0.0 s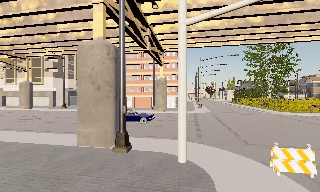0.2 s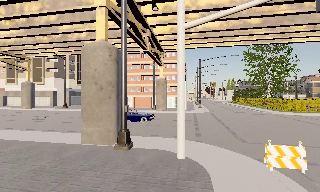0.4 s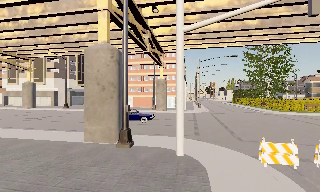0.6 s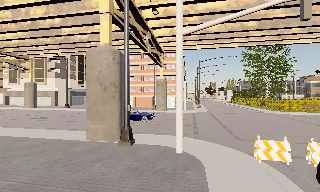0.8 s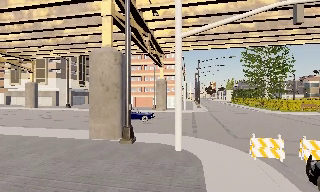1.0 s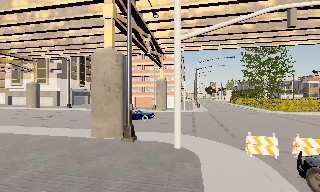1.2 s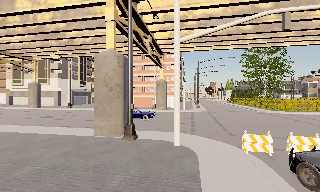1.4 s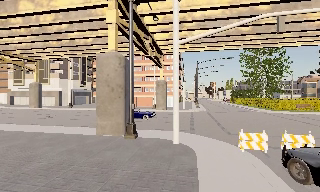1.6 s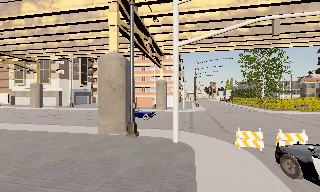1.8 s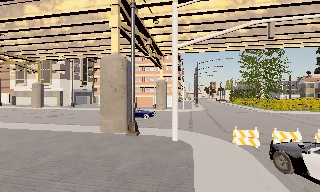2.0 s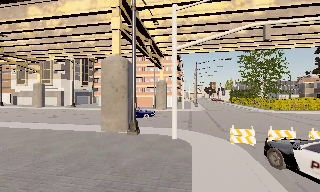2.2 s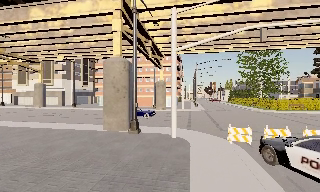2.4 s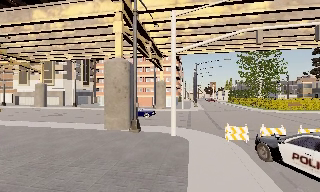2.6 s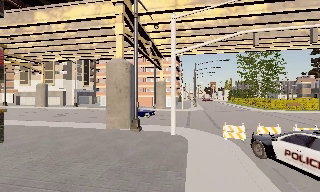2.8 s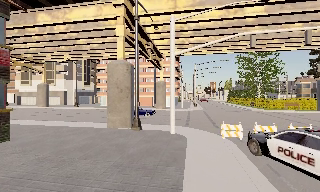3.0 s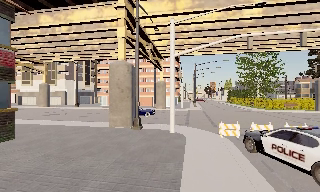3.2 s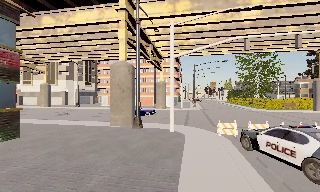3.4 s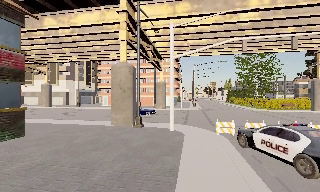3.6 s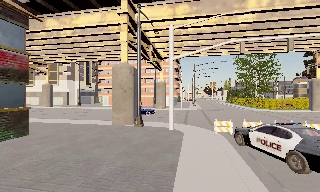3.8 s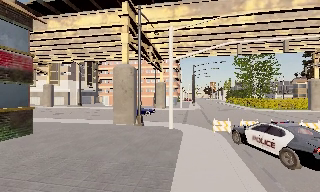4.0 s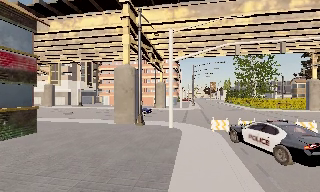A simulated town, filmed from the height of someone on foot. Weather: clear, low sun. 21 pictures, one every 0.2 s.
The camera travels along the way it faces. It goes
backward.
0.0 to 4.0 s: The camera travels backward, about 7 m, so what stands in front gets smaller.
The film runs backward here.
